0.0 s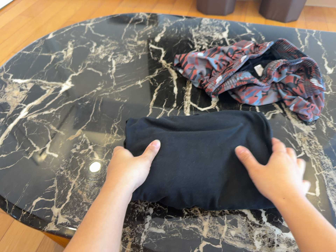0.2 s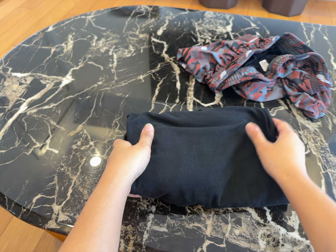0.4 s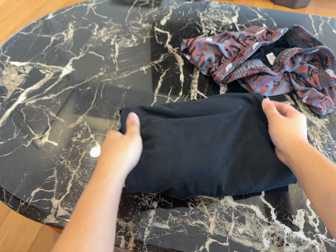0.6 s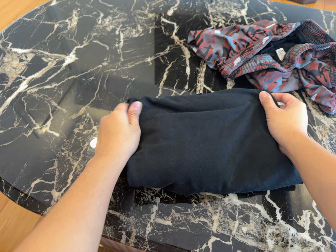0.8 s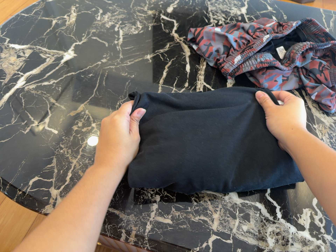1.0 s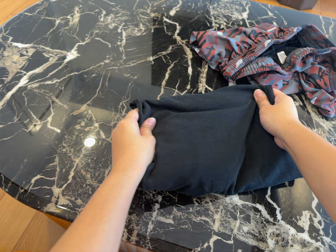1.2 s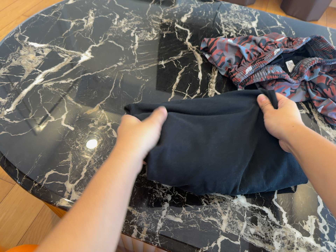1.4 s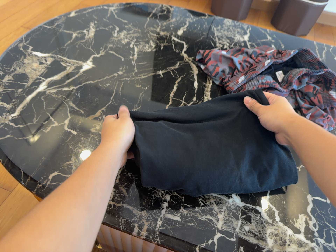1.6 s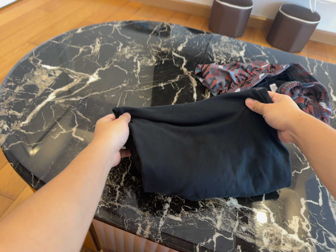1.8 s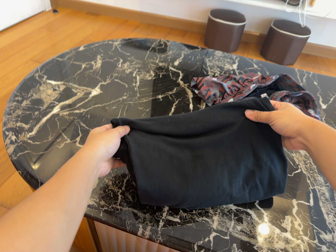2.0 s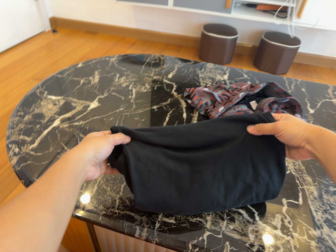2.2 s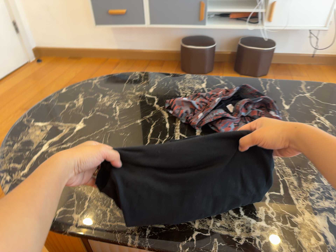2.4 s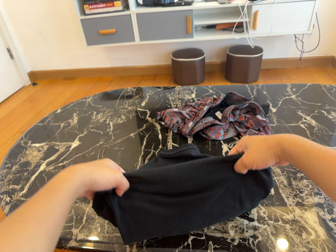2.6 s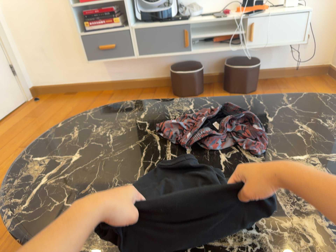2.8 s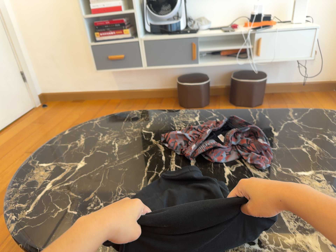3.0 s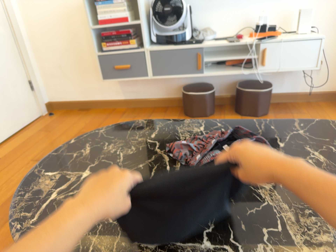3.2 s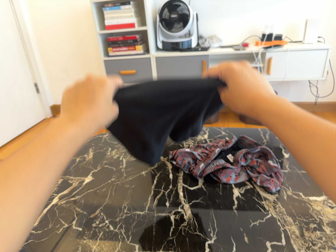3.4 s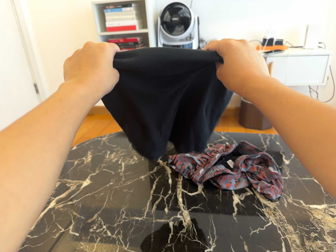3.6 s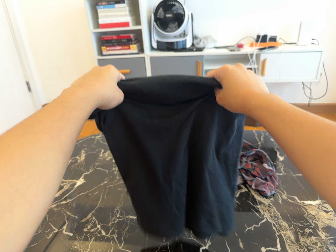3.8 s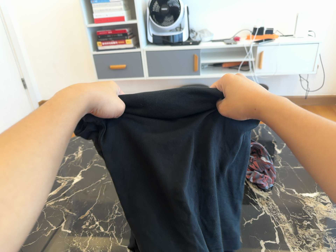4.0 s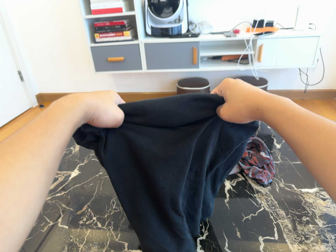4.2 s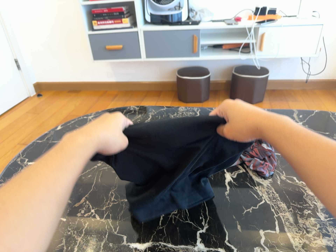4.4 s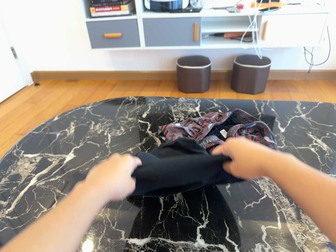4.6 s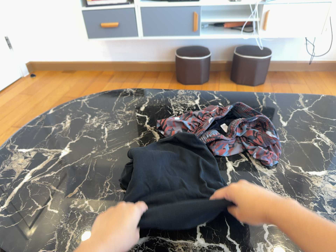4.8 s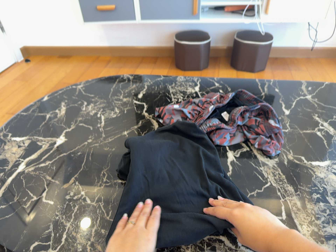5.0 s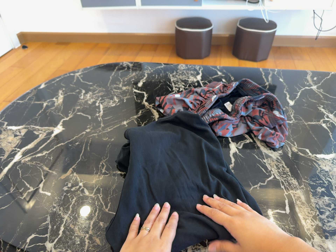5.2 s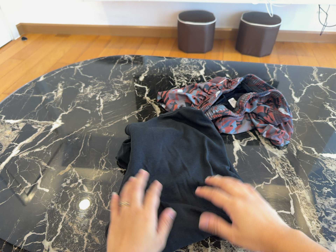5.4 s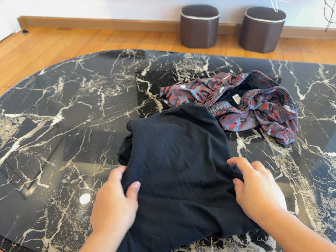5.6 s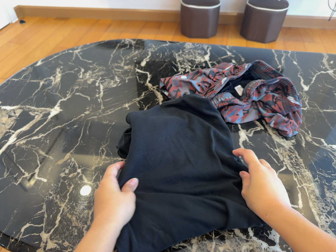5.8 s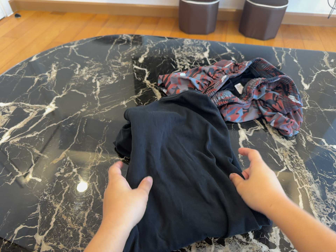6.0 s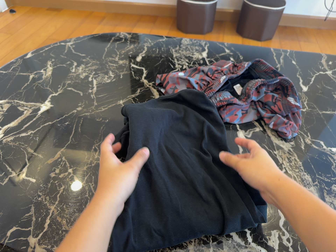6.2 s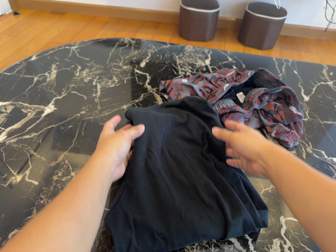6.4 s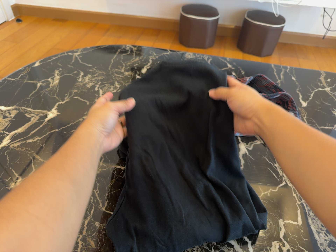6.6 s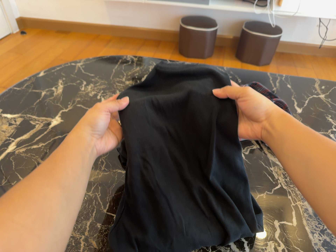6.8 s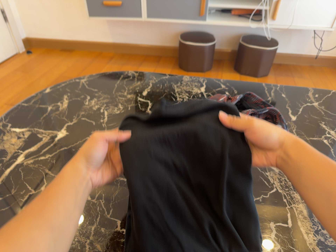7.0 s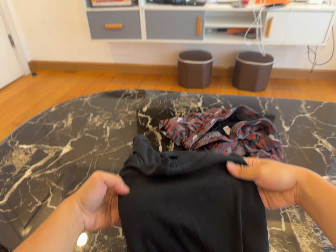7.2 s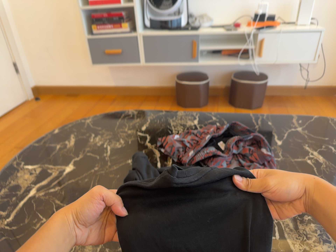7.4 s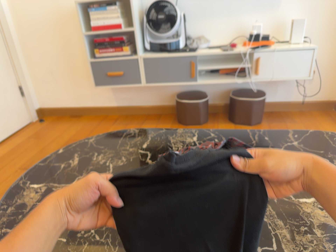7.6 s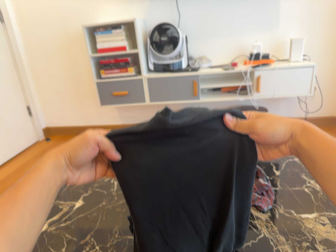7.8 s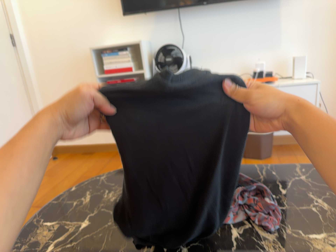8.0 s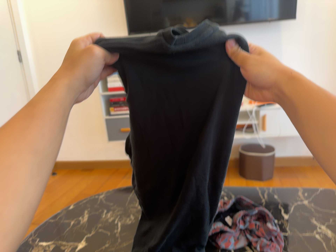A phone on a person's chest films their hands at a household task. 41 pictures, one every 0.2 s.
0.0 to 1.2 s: The camera shifts only a little, or ends up much as it began.
1.2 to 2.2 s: The camera travels backward, about 16 cm, so what stands in front gets smaller. Its aim tips toward the top of its view by about 15 degrees, and the scene shifts downward. It rolls about its line of sight by about 10 degrees, and the scene rotates counterclockwise.
2.2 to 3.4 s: The camera's aim tips toward the top of its view by about 10 degrees, and the scene shifts downward.
3.4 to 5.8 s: The camera travels forward, about 18 cm, so what stands in front looms larger. Its aim tips toward the bottom of its view by about 20 degrees, and the scene shifts upward.
5.8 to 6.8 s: The camera travels backward, about 6 cm, so what stands in front gets smaller.
6.8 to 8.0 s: The camera travels backward, about 16 cm, so what stands in front gets smaller. Its aim tips toward the top of its view by about 25 degrees, and the scene shifts downward.
The film runs backward here.
